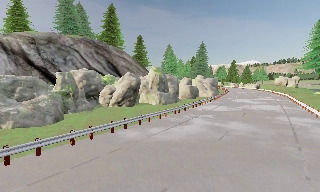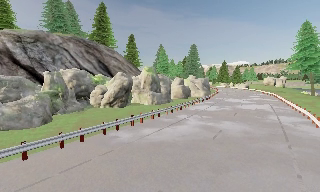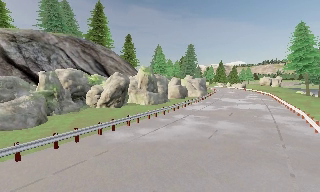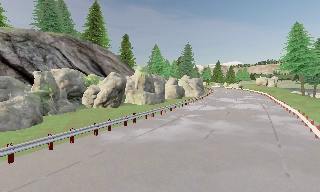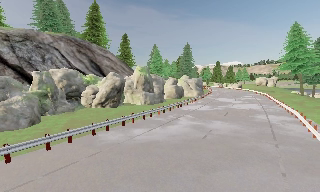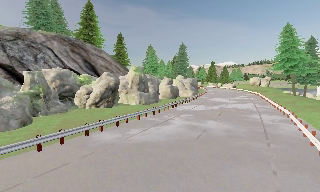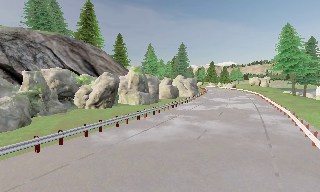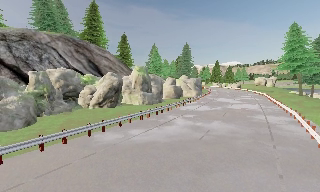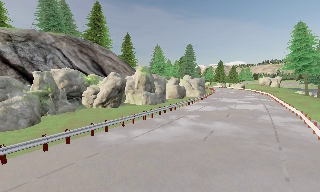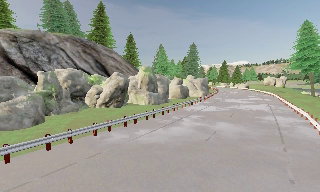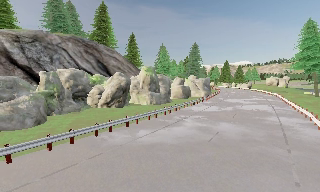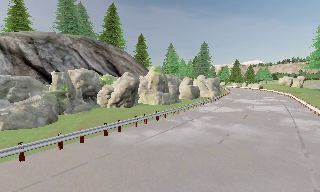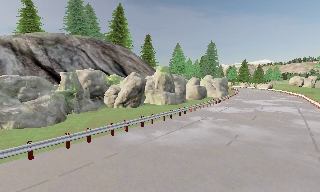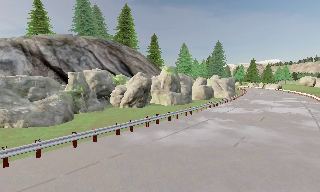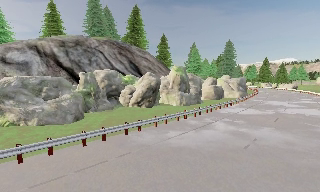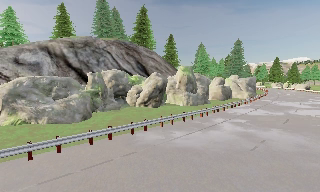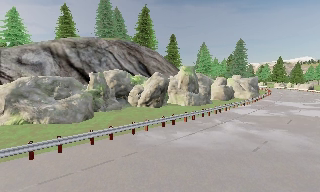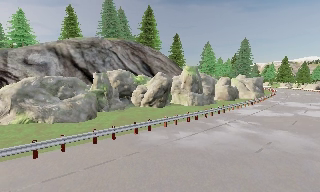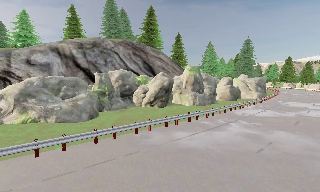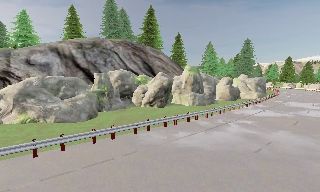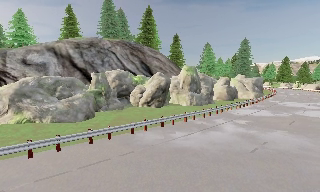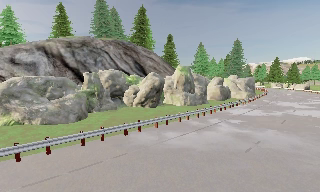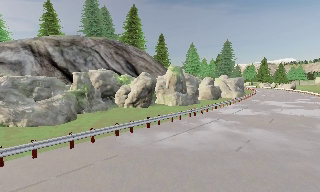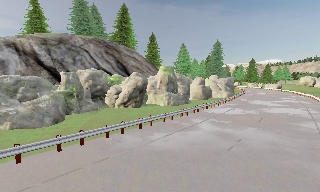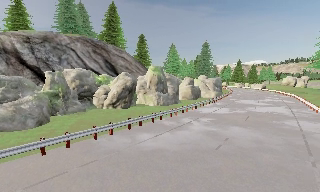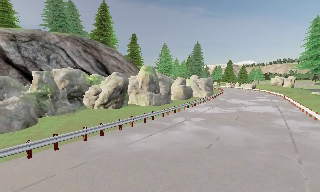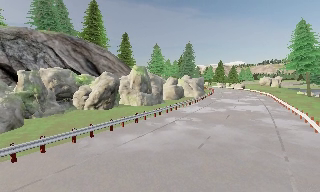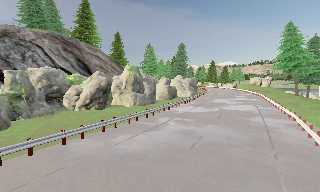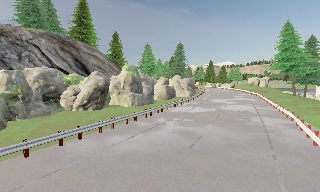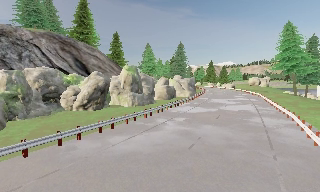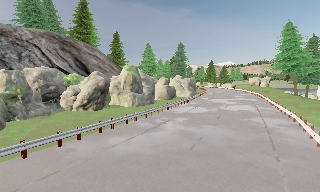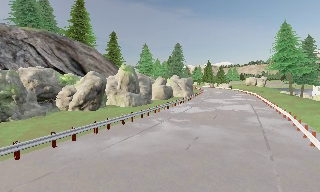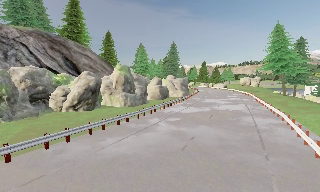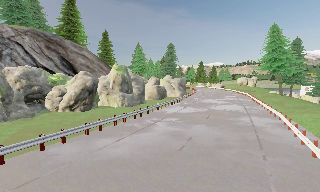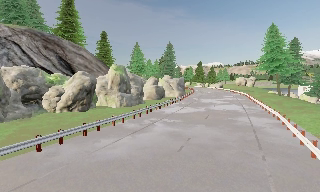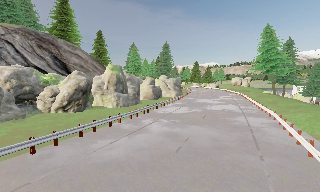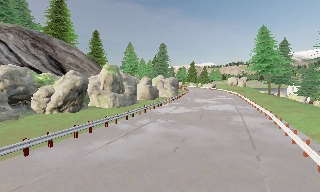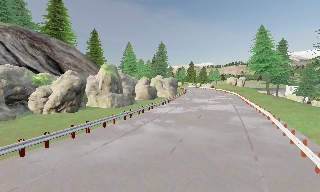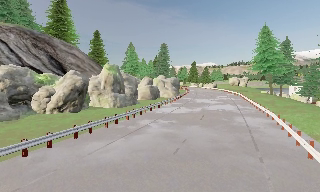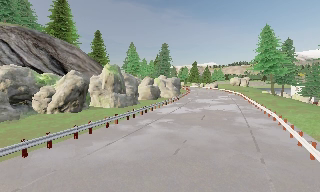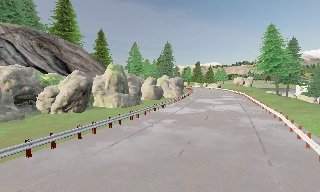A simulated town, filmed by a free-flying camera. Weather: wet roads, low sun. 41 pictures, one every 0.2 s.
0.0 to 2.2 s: The camera travels forward, about 0.5 m, so what stands in front looms larger.
2.2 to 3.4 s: The camera pans to its left, which is counterclockwise from overhead, by about 15 degrees.
3.4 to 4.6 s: The camera shifts only a little, or ends up much as it began.
4.6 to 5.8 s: The camera swings to its right by about 10 degrees, and the scene slides to the left.
5.8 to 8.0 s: The camera travels forward, about 1 m, so what stands in front looms larger.
The film runs forward here.
